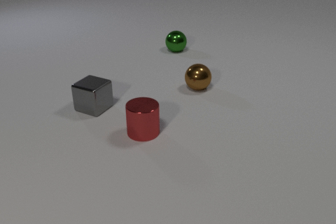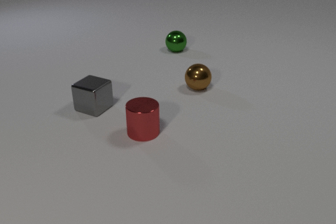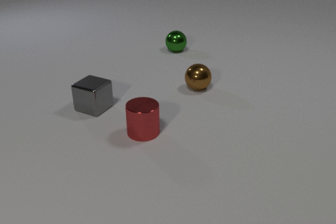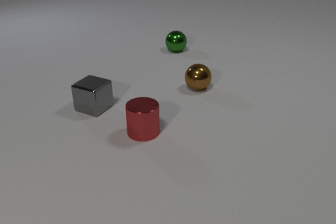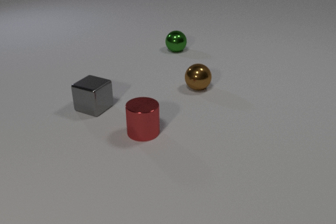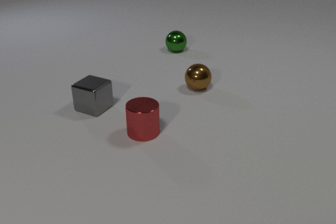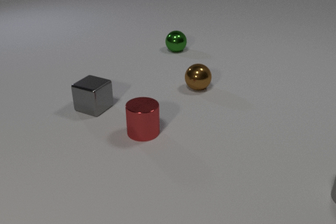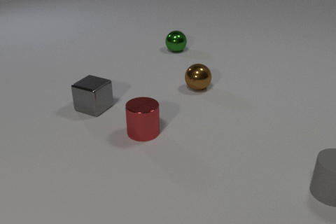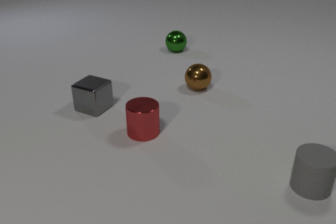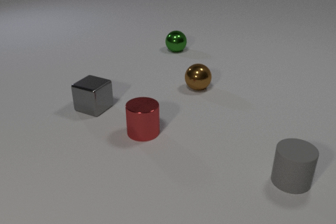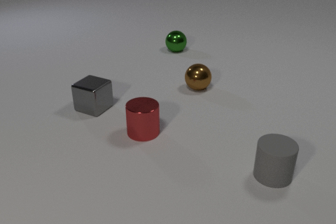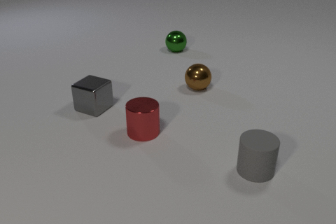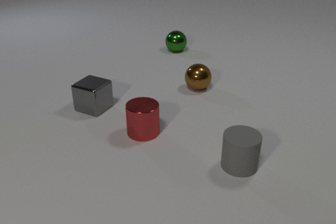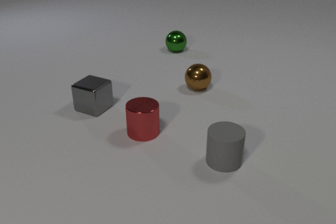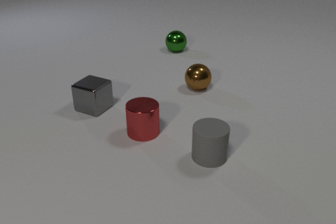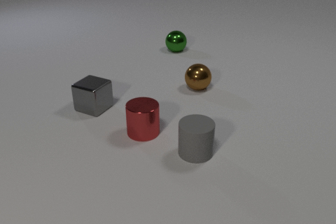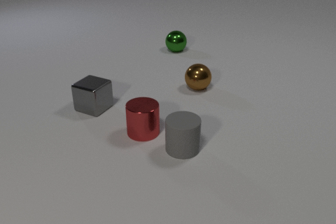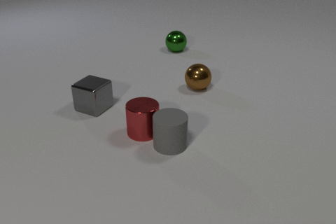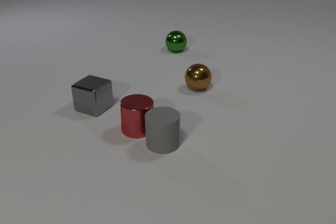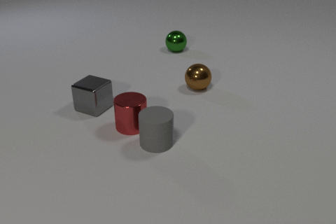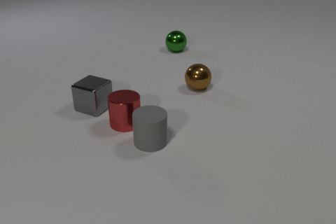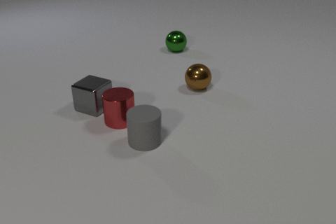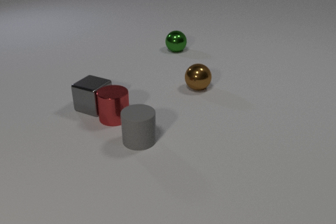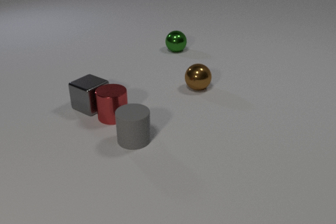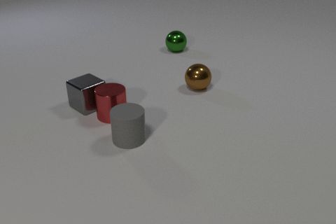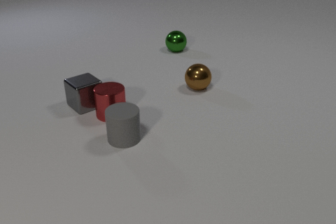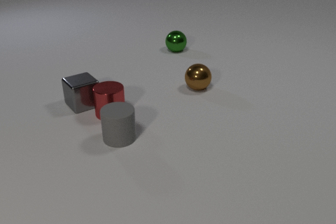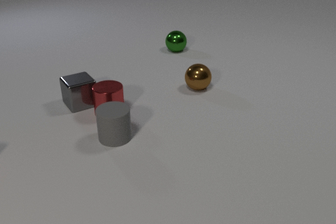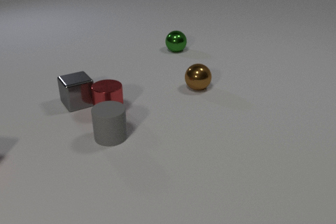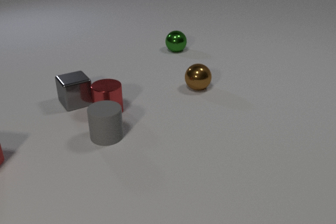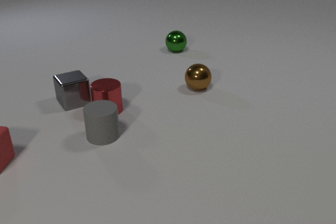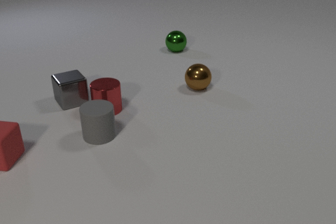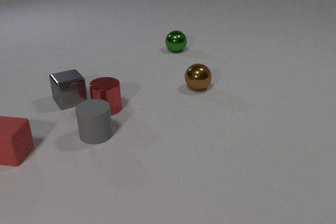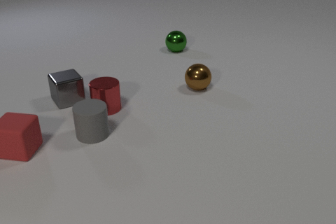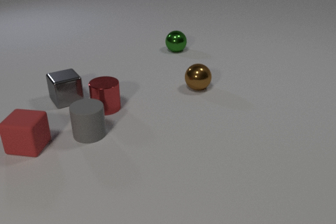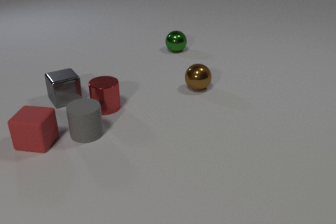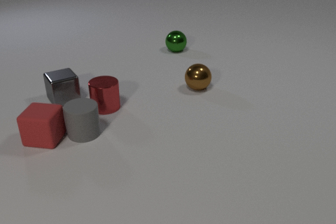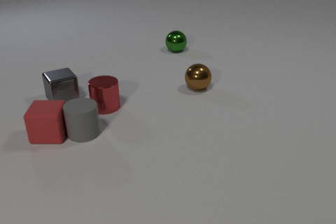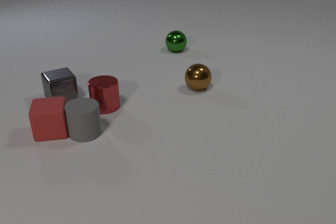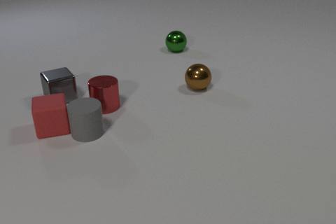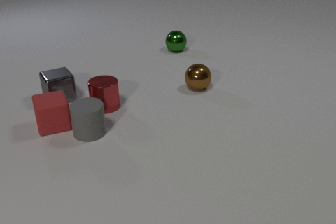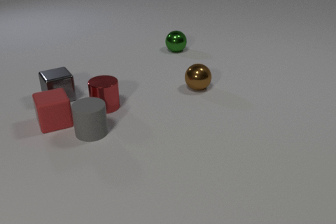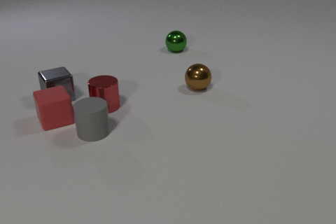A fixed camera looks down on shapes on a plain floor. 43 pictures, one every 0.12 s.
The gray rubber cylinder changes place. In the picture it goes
to the left.
0.00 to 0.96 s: The gray rubber cylinder comes in at the right edge, slides to the left.
0.96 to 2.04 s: The gray rubber cylinder slides to the left.
2.04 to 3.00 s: The gray rubber cylinder slides to the left. The red metal cylinder slides away from the camera and to the left. The gray metal cube slides to the left and away from the camera, spins clockwise seen from above by about 15 degrees, its near face sliding to the left. The gray rubber cylinder and the red metal cylinder collide. The red metal cylinder and the gray metal cube collide.
3.00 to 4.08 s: The gray rubber cylinder slides to the left. The red metal cylinder slides away from the camera. The red rubber cube comes in at the left edge, slides to the right and away from the camera. The gray metal cube slides to the left and away from the camera.
4.08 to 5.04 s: The gray rubber cylinder moves, and ends about where it began. The red rubber cube slides away from the camera and to the right, spins counterclockwise seen from above by about 45 degrees, its near face sliding to the right. The gray metal cube slides to the left and away from the camera. The gray rubber cylinder and the red rubber cube collide.
What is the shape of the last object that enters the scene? cube.
Are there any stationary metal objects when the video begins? yes.
How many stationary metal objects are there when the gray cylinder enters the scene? 4.
